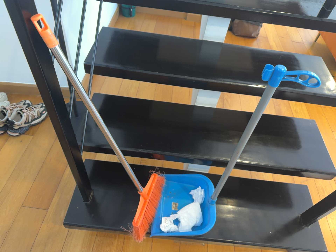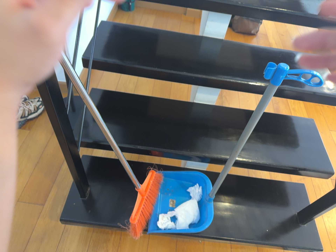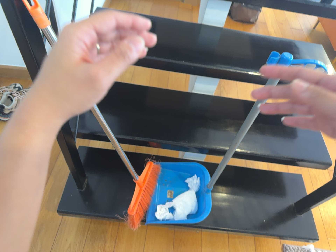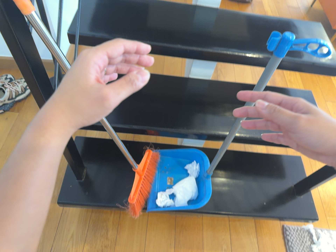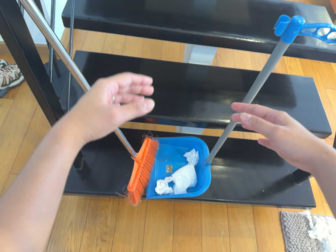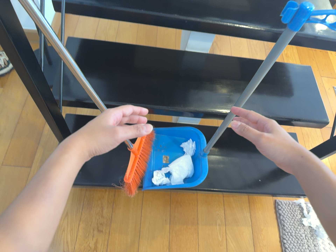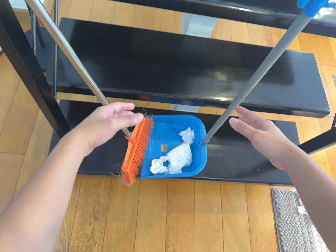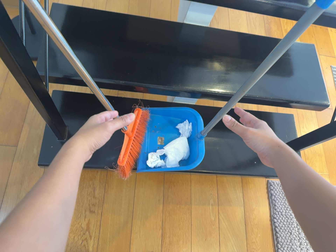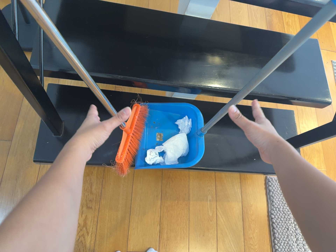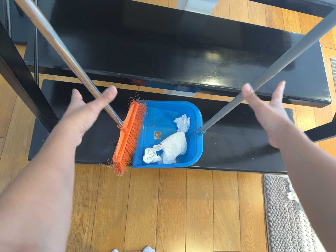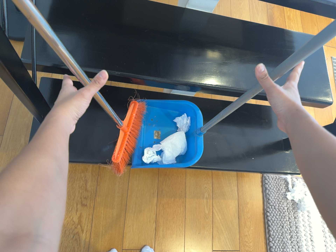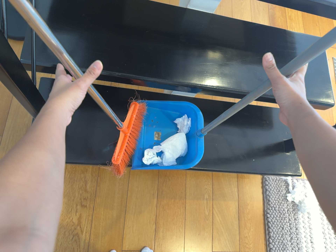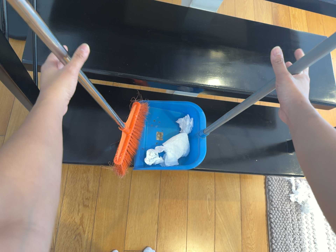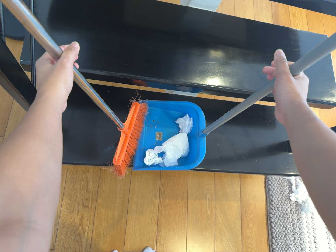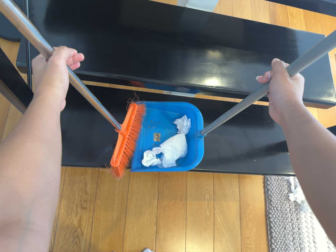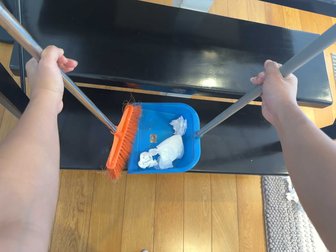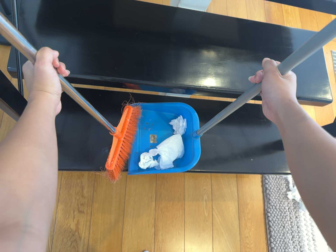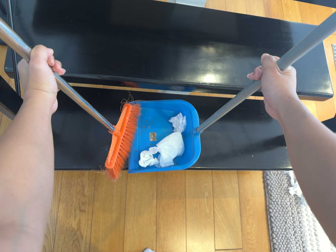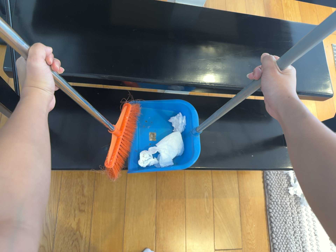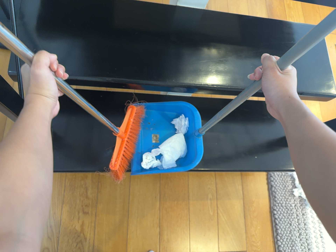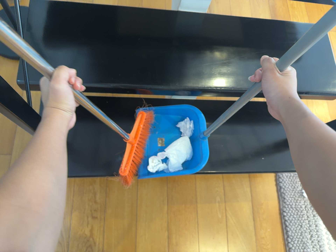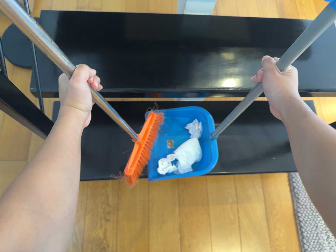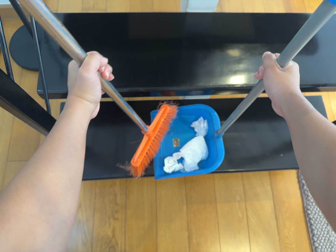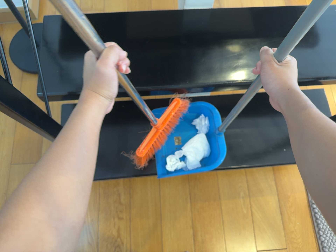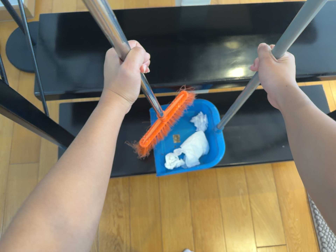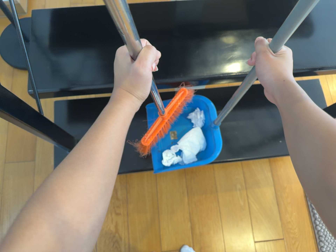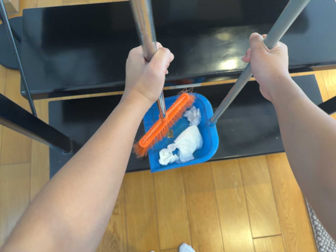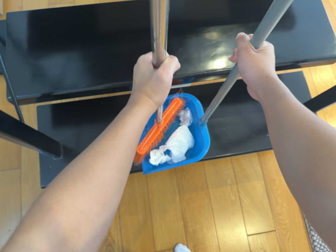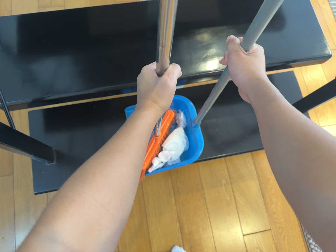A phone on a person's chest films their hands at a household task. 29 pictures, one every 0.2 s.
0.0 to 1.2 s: The camera travels forward, about 12 cm, so what stands in front looms larger. Its aim tips toward the bottom of its view by about 15 degrees, and the scene shifts upward.
1.2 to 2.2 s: The camera travels toward the top of its view and forward, about 12 cm.
2.2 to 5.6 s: The camera travels to its right, about 10 cm. It rolls about its line of sight by about 15 degrees, and the scene rotates counterclockwise.
The film runs backward here.
